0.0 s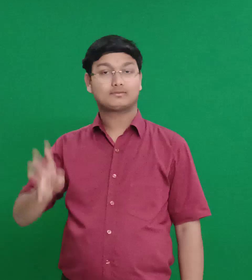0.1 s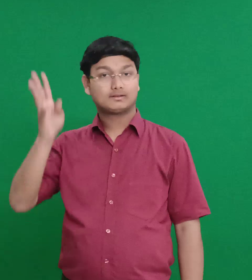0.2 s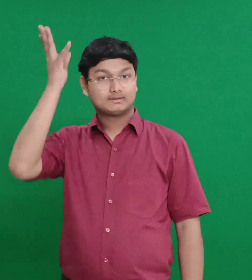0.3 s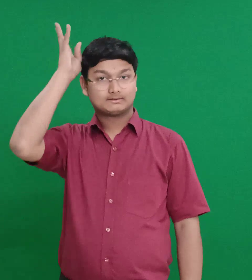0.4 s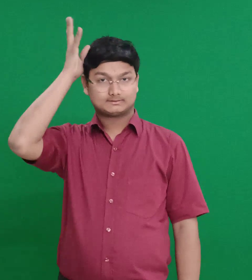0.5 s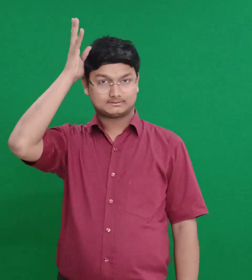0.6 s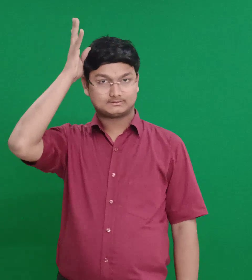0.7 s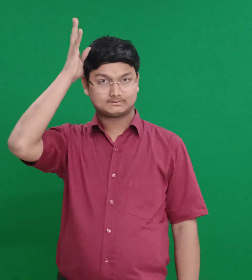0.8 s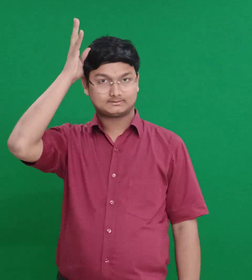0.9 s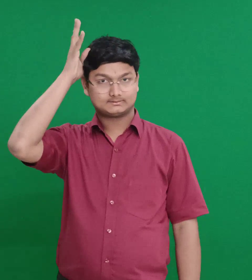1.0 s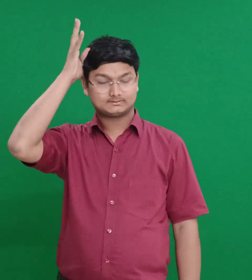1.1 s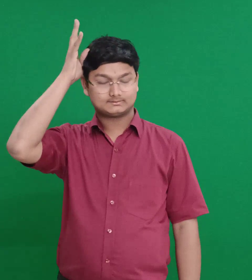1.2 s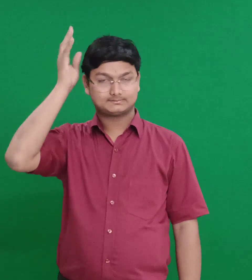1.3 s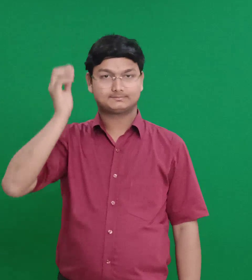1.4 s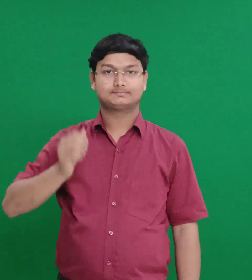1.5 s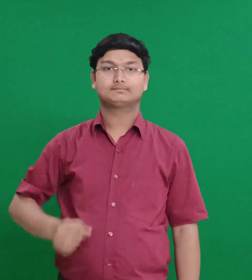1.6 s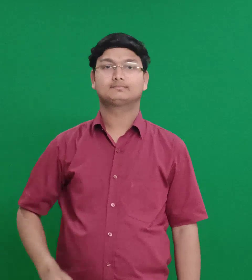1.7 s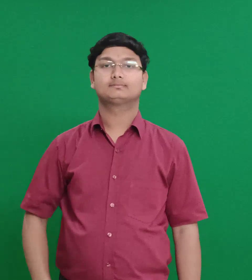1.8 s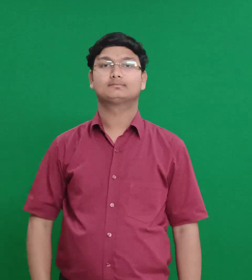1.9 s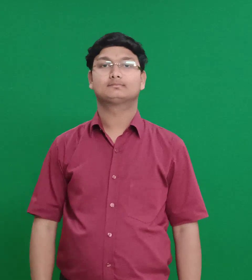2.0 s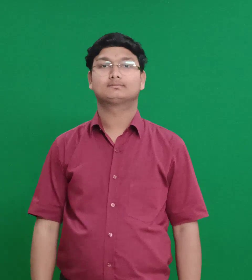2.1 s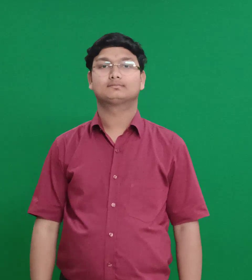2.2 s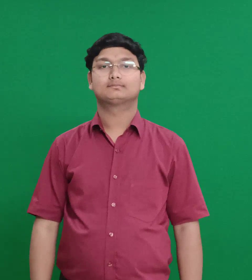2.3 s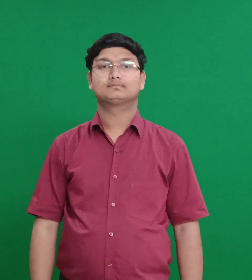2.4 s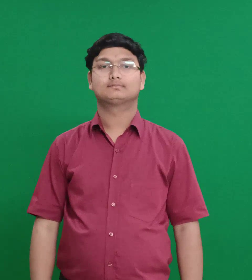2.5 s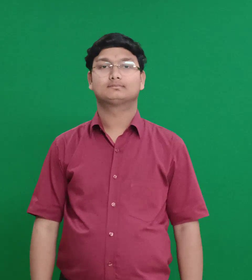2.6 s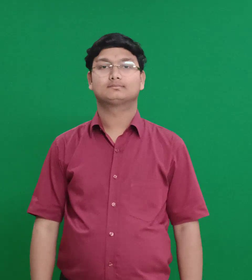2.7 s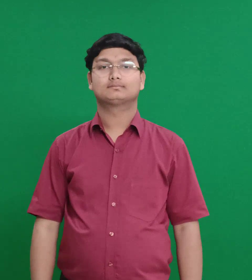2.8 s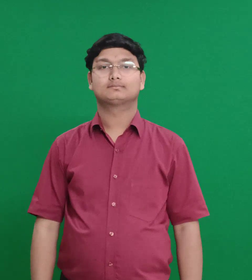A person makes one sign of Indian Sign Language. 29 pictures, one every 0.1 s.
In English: benaiah
